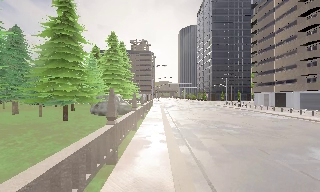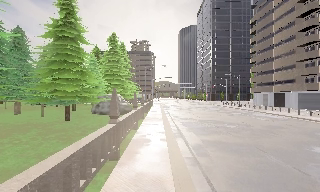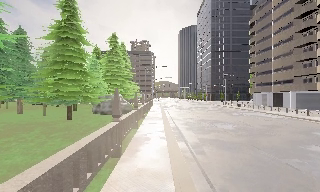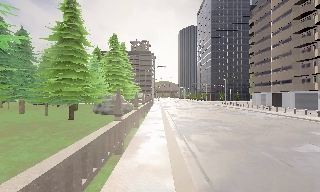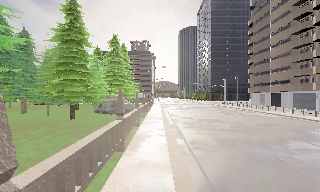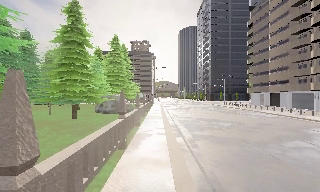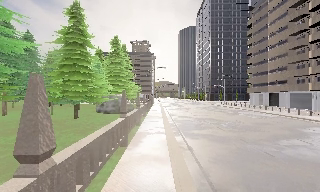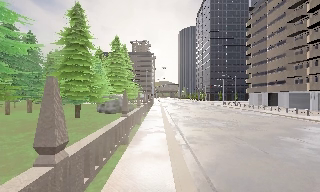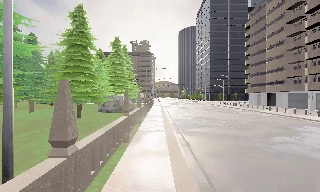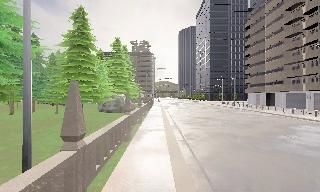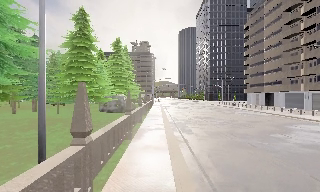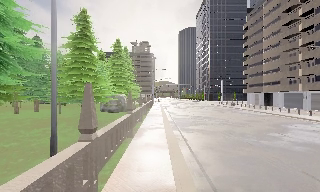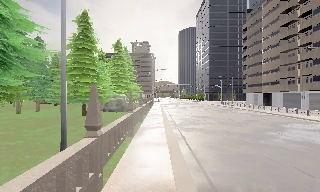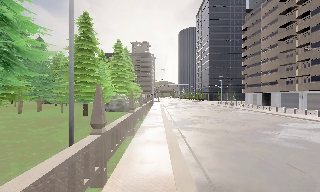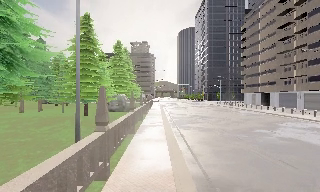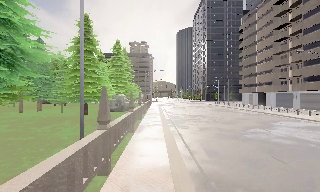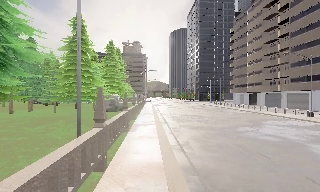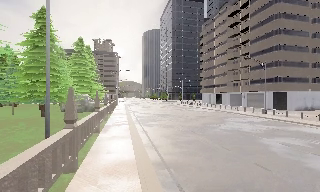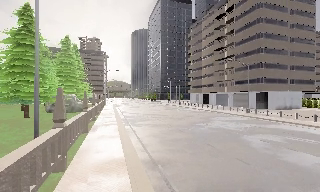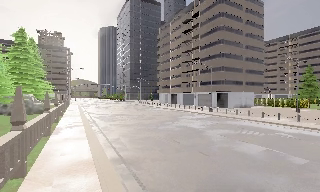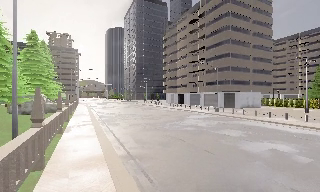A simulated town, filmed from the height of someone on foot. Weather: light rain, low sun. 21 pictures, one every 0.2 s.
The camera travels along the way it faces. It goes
backward.
0.0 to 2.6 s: The camera travels backward, about 4.5 m, so what stands in front gets smaller.
2.6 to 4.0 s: The camera swings to its right by about 25 degrees, and the scene slides to the left. It travels backward, about 2.5 m, so what stands in front gets smaller.
The film runs backward here.
